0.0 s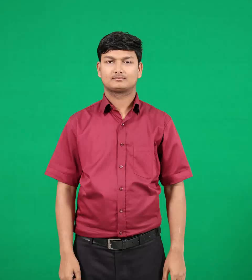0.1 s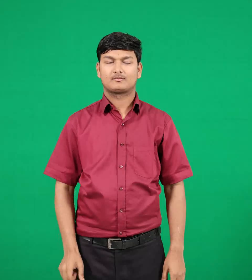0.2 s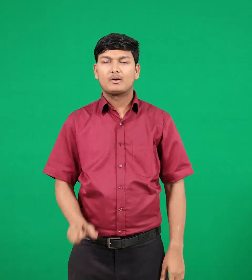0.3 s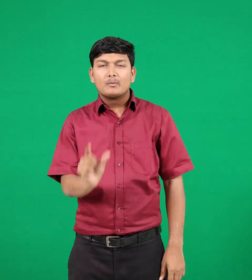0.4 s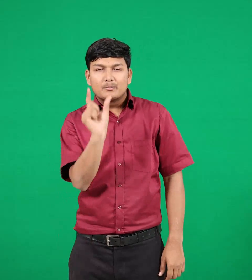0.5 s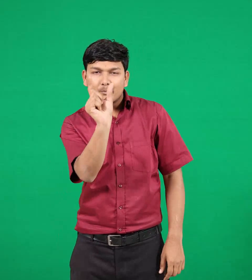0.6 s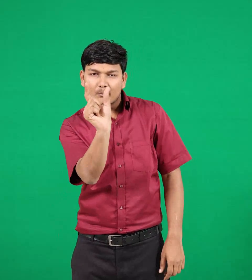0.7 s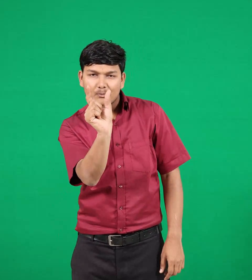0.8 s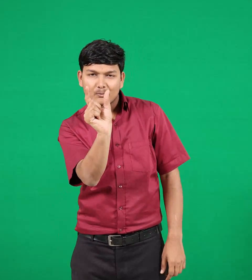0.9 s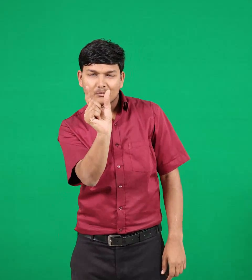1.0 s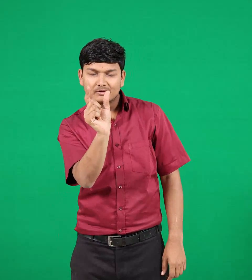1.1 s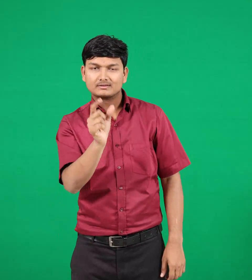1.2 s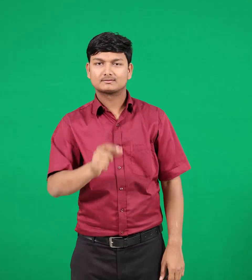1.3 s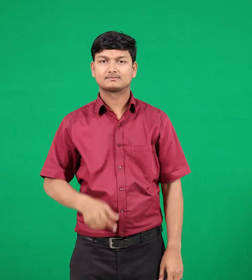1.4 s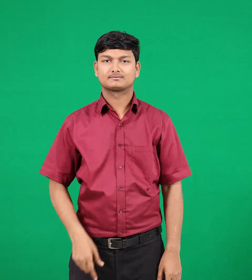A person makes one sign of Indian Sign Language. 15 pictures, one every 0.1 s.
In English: word
